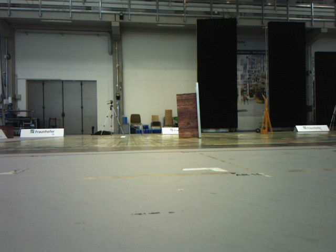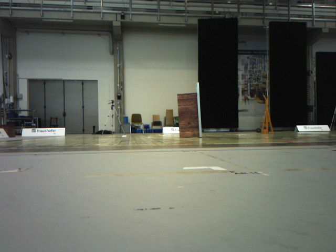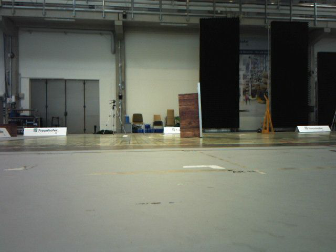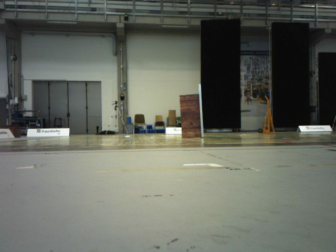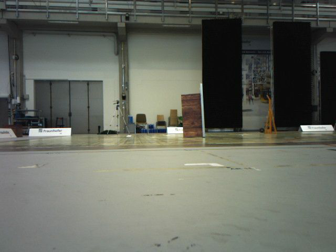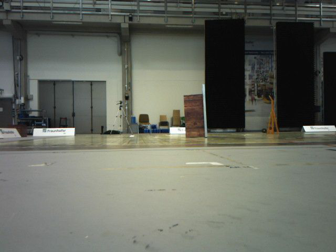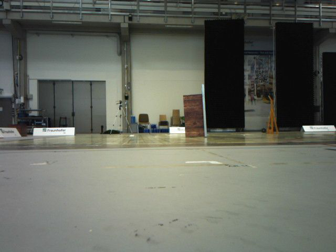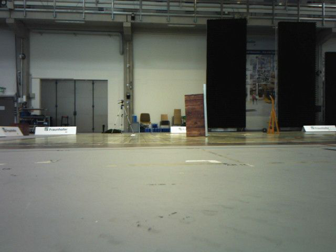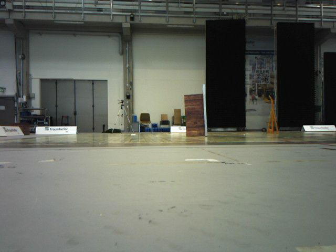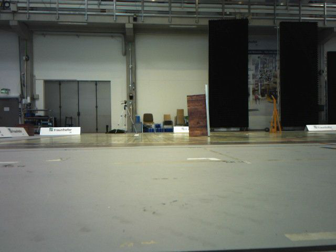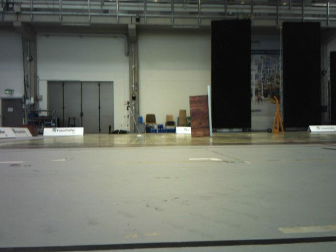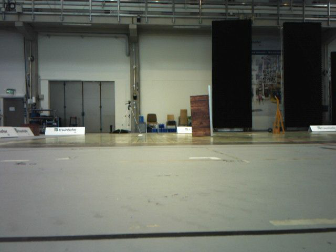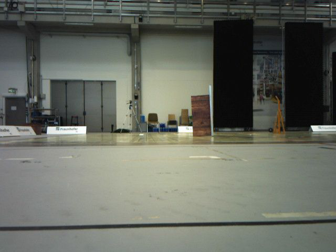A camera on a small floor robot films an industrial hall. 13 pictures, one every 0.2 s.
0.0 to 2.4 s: The camera travels backward, about 0.5 m, so what stands in front gets smaller.
The film runs backward here.
